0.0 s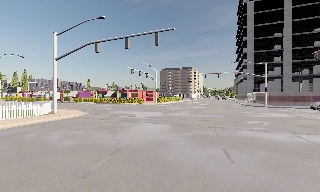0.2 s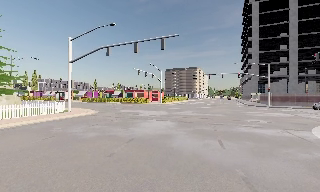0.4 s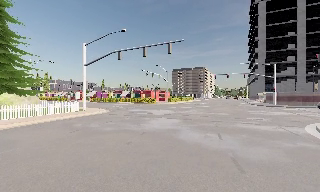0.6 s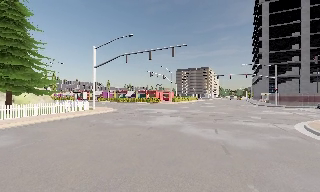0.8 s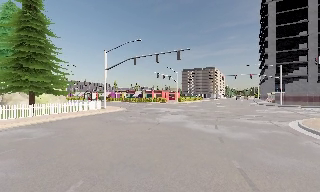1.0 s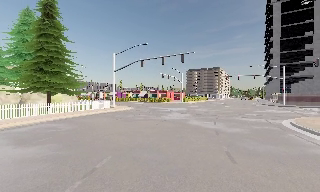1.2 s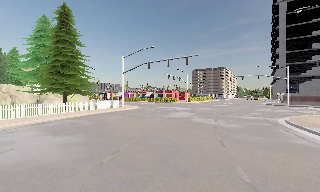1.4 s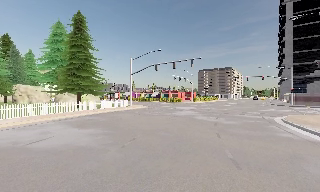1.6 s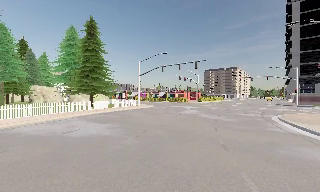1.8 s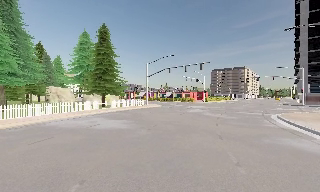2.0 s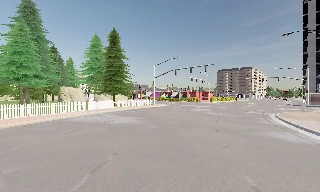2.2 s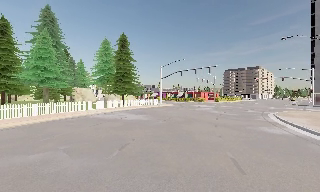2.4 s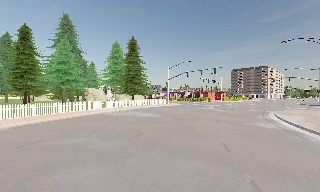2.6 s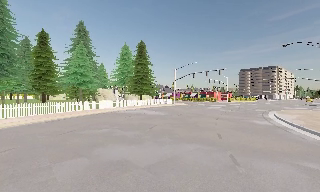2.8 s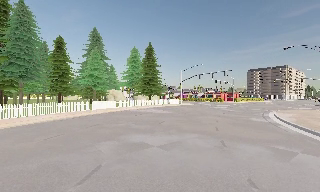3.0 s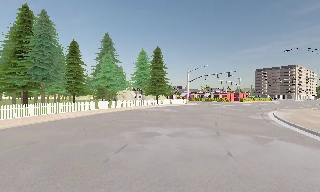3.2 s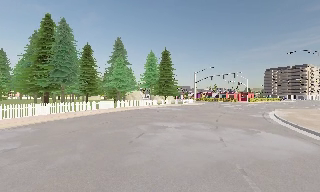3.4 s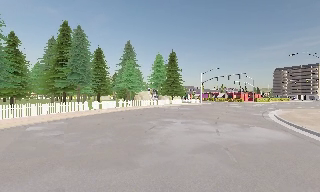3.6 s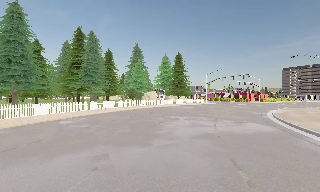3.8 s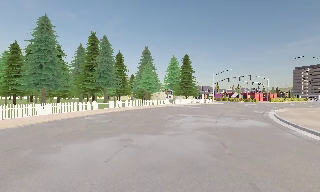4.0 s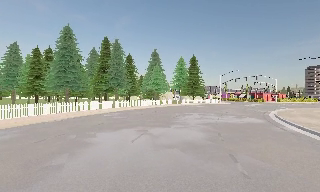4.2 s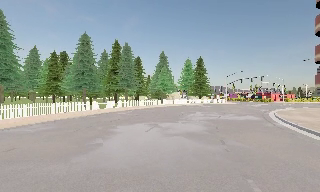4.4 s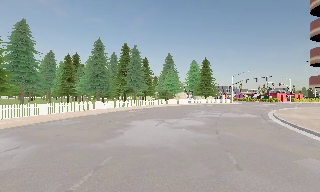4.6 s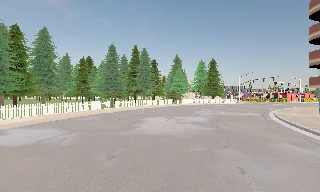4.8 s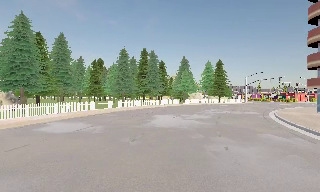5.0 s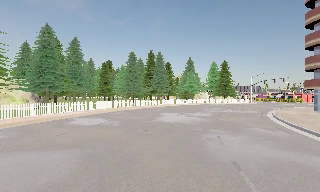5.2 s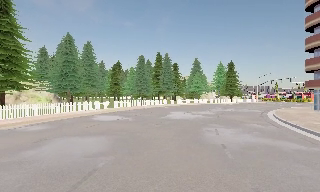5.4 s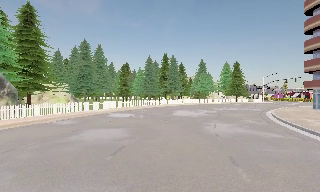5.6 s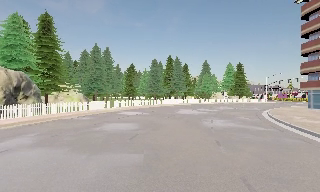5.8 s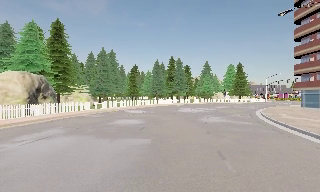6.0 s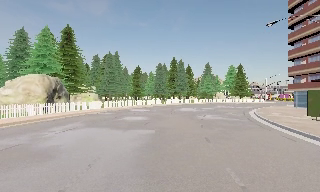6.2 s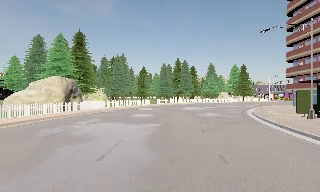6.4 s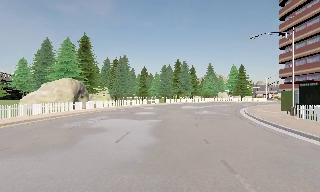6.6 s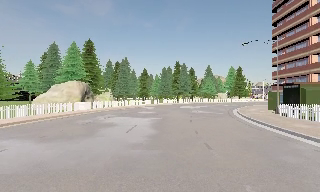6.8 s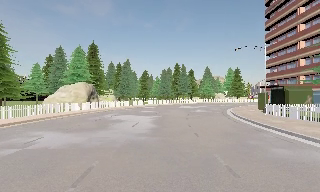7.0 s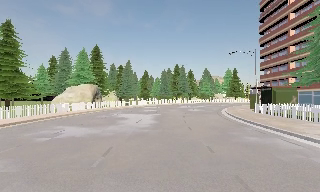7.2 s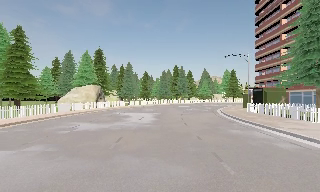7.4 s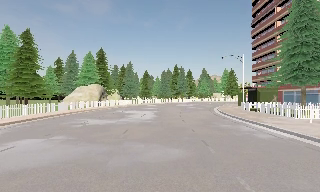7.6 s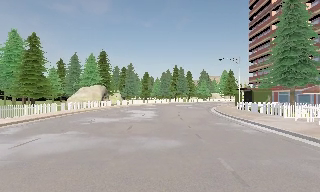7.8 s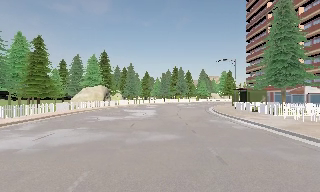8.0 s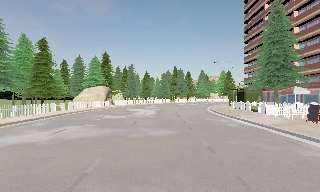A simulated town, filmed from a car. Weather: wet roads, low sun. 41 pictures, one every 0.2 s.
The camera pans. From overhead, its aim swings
counterclockwise.
The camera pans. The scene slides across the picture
to the right.
0.0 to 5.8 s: The camera swings to its left by about 65 degrees, and the scene slides to the right. It travels backward, about 45 m.
5.8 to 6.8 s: The camera travels backward, about 9 m, so what stands in front gets smaller.
6.8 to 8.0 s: The camera travels backward, about 8 m, so what stands in front gets smaller. It loses speed.
The film runs backward here.
